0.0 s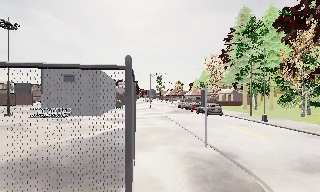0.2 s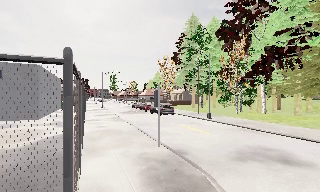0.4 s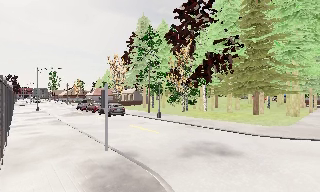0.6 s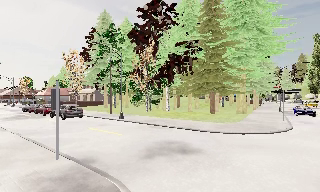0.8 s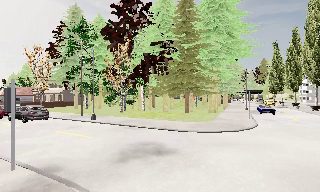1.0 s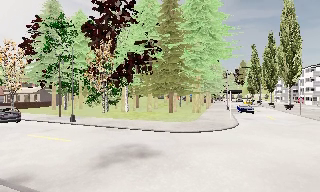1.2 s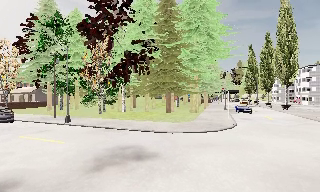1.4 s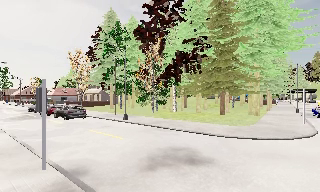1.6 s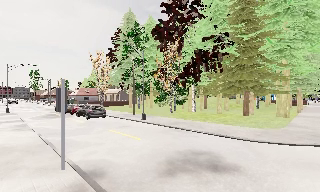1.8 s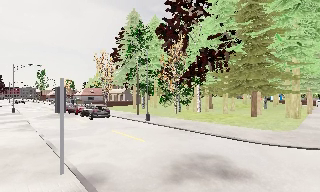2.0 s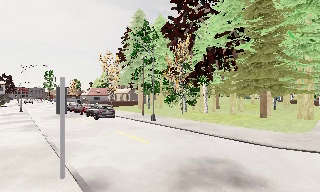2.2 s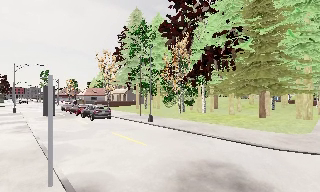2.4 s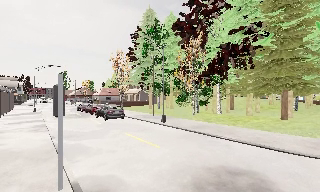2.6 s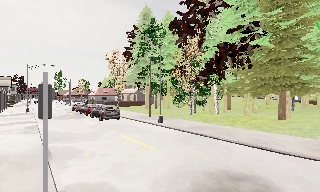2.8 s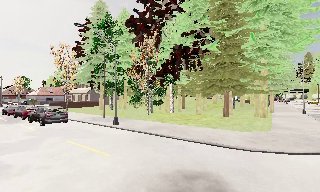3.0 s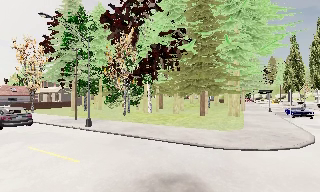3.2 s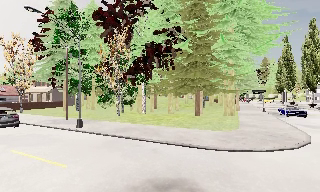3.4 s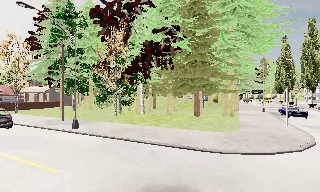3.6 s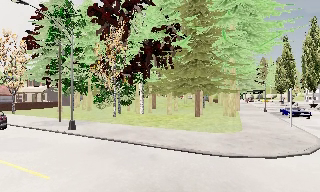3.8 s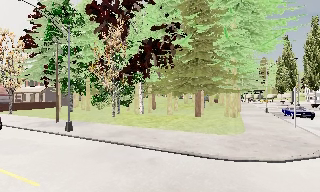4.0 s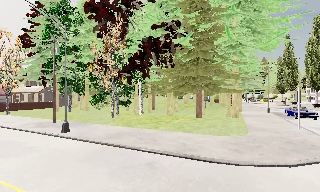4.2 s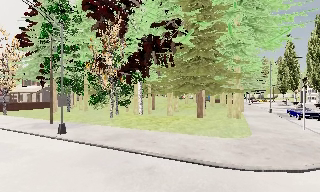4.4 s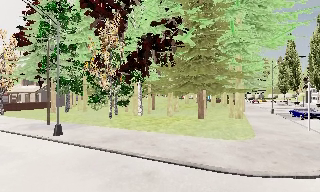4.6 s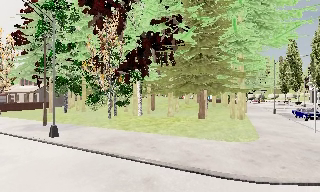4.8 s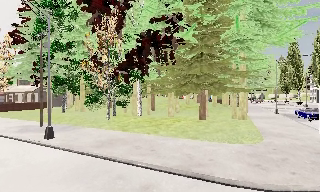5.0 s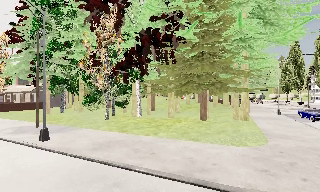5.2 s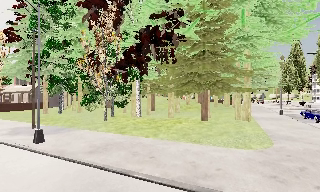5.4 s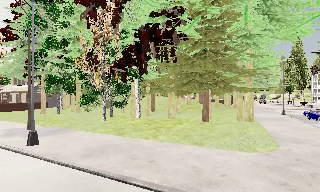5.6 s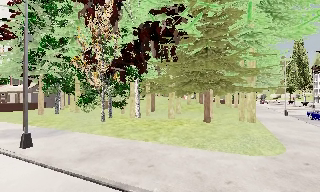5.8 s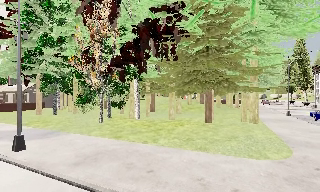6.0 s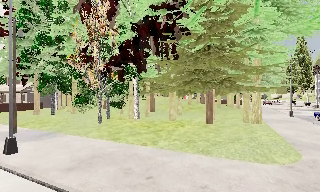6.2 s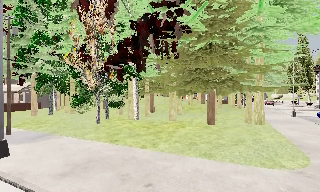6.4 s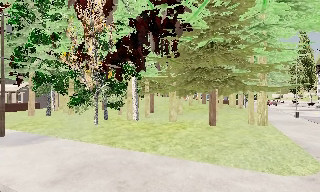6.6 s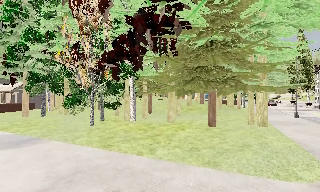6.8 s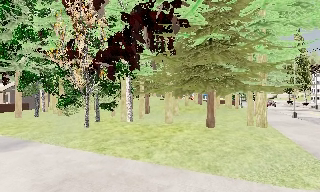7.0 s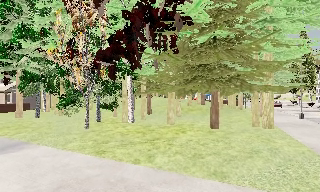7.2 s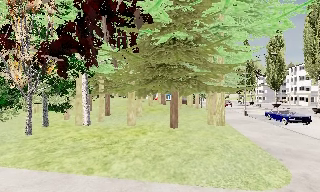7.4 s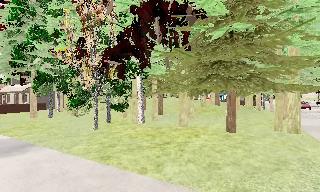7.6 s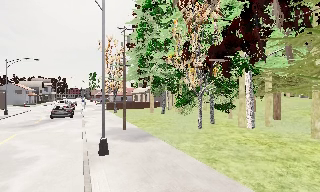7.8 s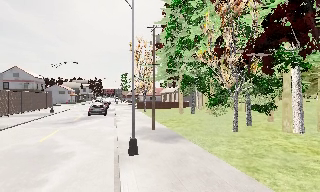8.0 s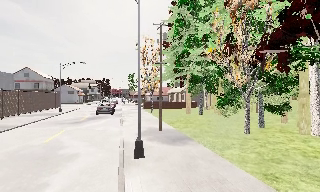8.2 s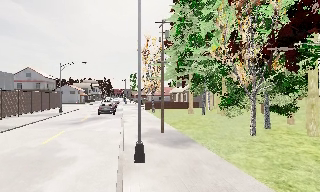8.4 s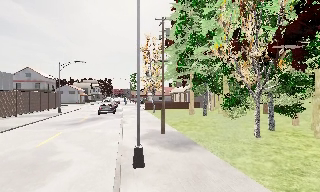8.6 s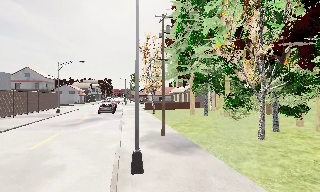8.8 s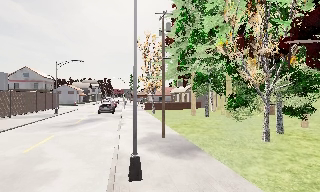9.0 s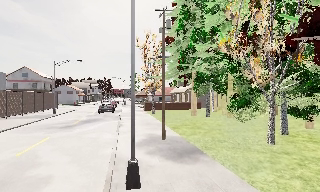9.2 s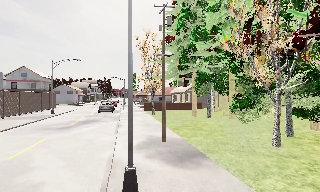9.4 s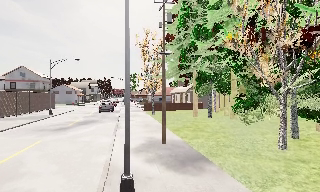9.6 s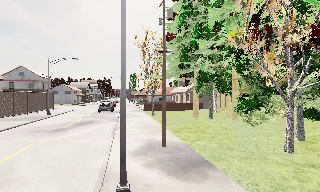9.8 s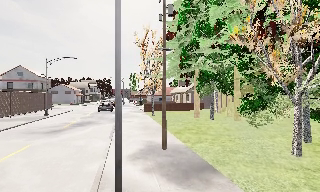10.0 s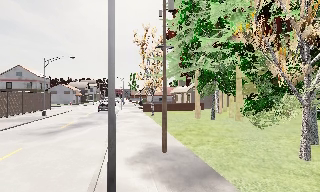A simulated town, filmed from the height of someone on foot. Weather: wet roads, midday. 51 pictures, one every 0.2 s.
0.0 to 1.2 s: The scene slides to the left, as the camera pans about 60 degrees to its right. It travels forward, about 1.5 m.
1.2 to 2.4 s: The camera swings to its left by about 30 degrees, and the scene slides to the right. It travels forward, about 2.5 m.
2.4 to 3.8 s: The camera pans to its right, which is clockwise from overhead, by about 25 degrees. It travels forward, about 3 m, so what stands in front looms larger.
3.8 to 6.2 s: The camera travels forward, about 5 m, so what stands in front looms larger.
6.2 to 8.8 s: The camera swings to its left by about 50 degrees, and the scene slides to the right. It travels forward, about 5 m.
8.8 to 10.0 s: The camera travels forward, about 2.5 m, so what stands in front looms larger.
The film runs forward here.
